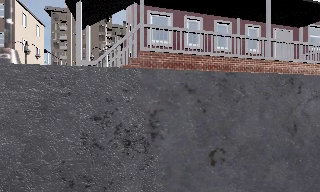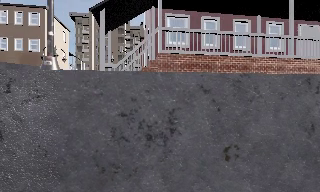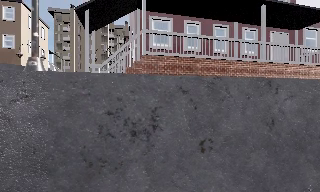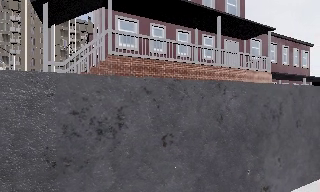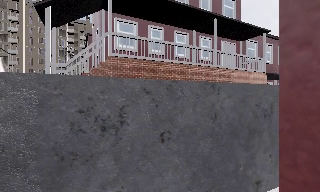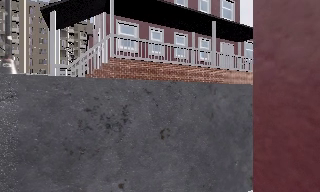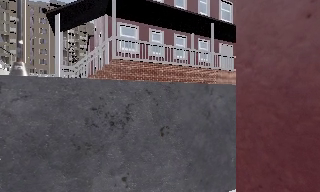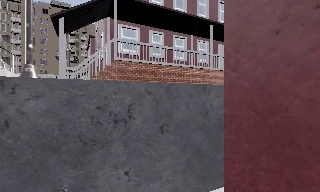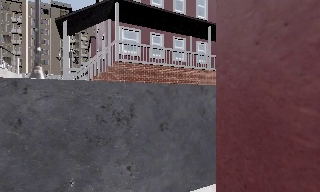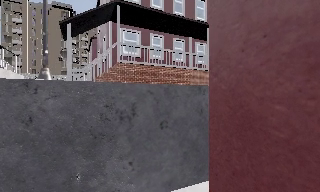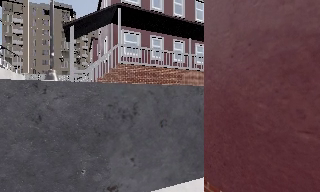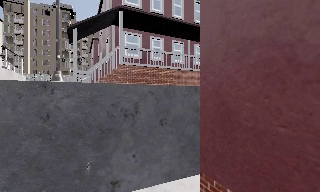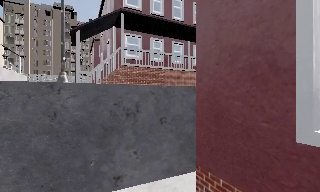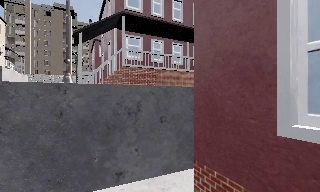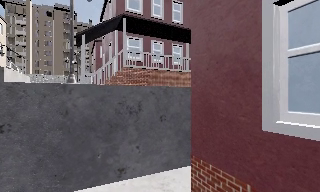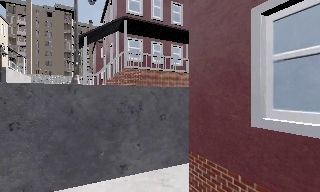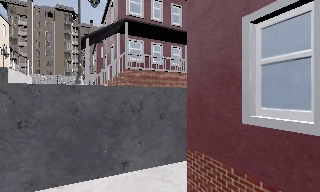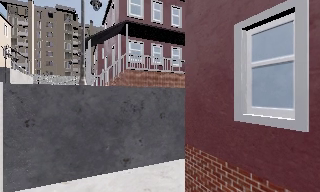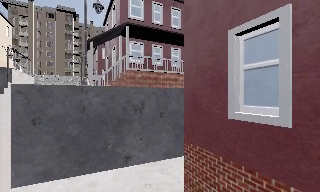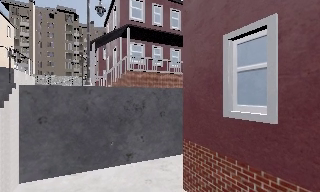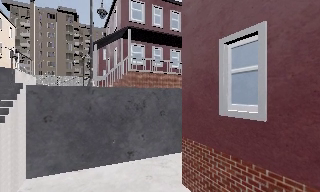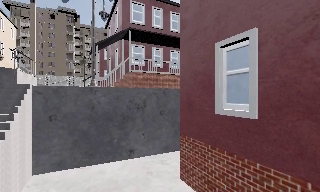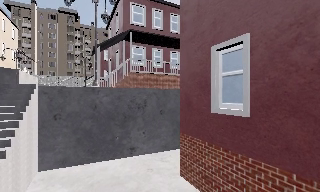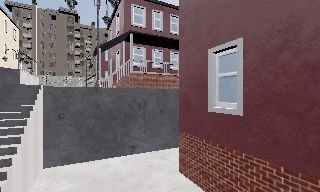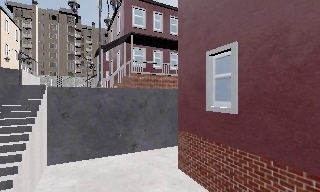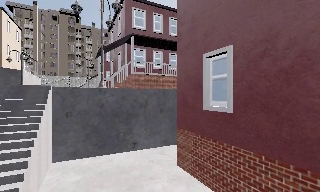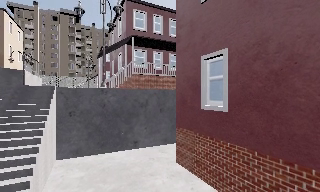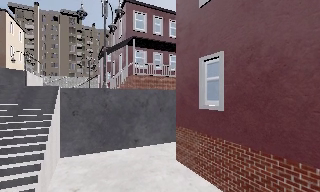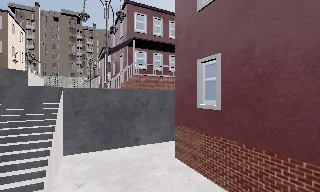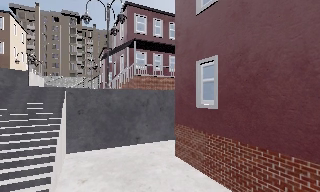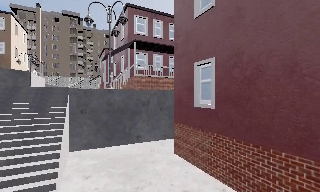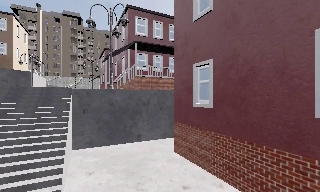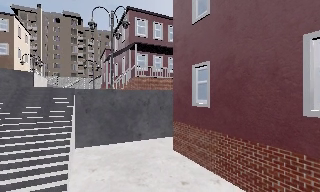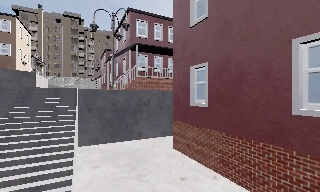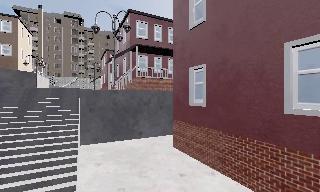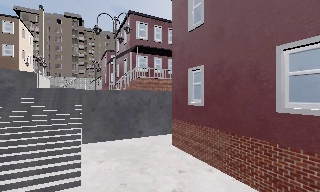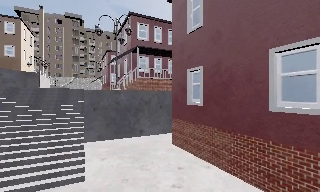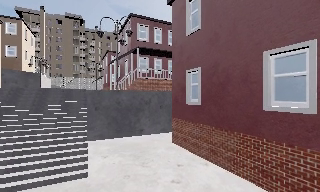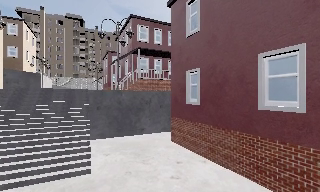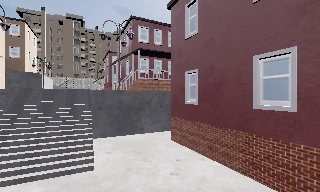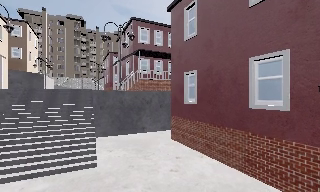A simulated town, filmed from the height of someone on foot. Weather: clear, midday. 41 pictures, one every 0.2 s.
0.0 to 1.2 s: The camera pans to its right, which is clockwise from overhead, by about 10 degrees. It travels backward, about 1.5 m, so what stands in front gets smaller.
1.2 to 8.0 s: The camera travels backward, about 8 m, so what stands in front gets smaller.
The film runs backward here.
